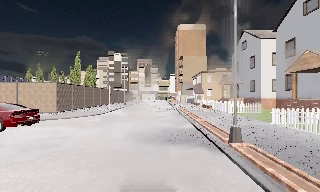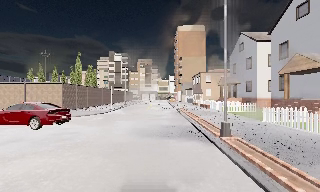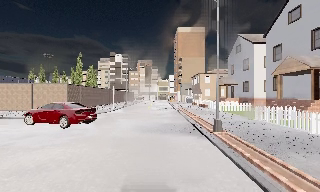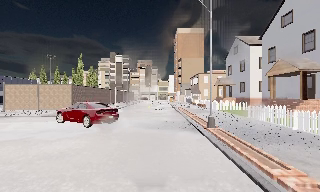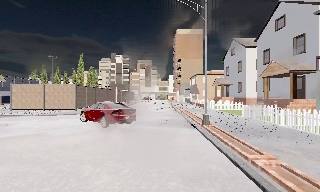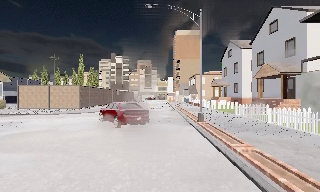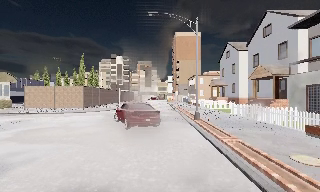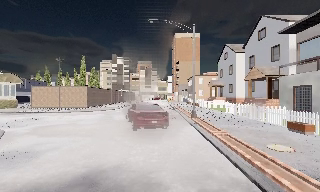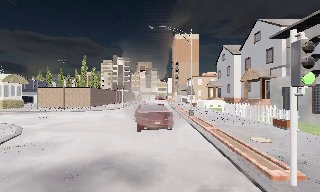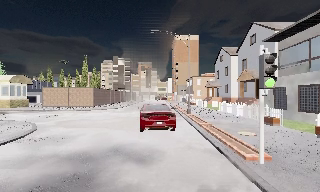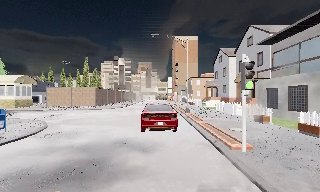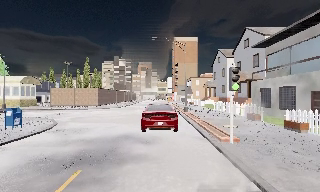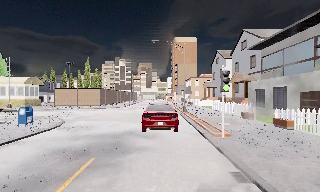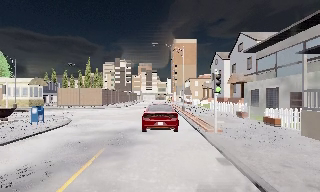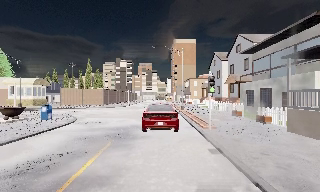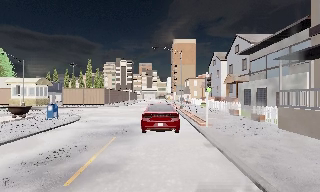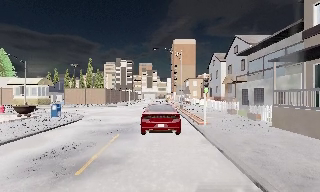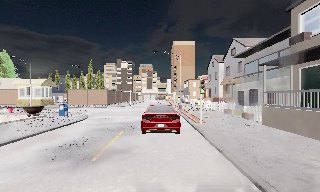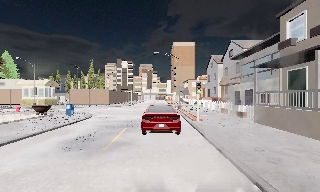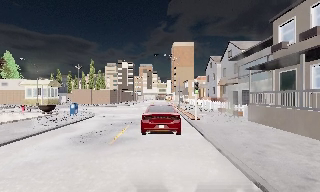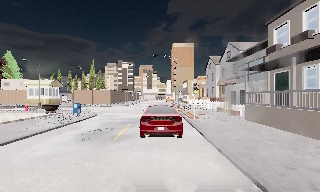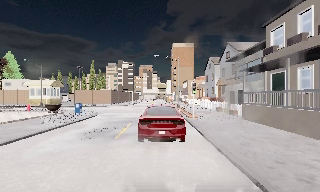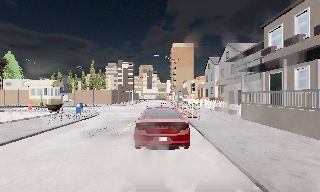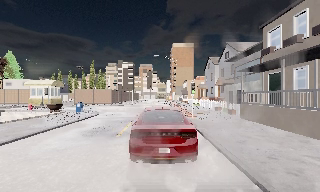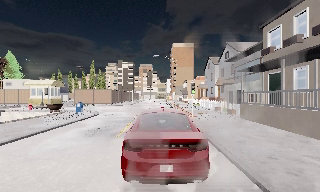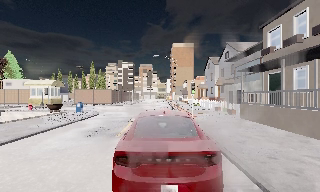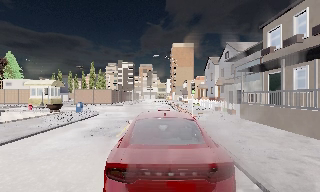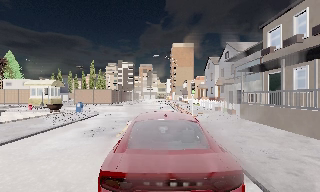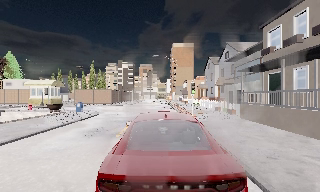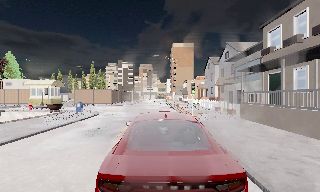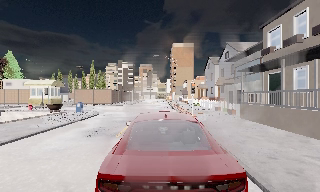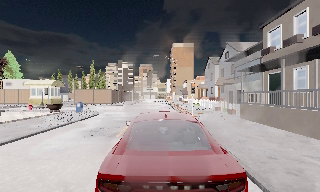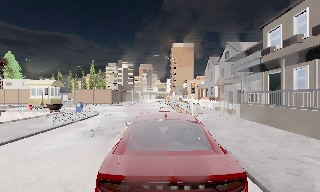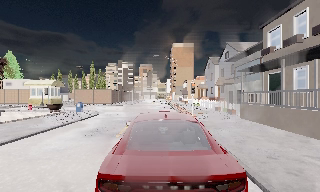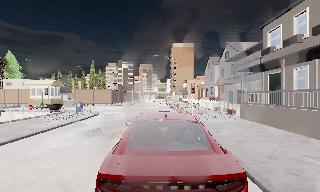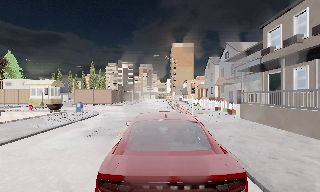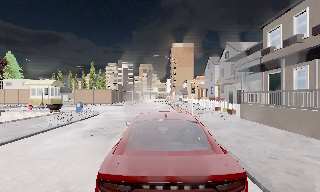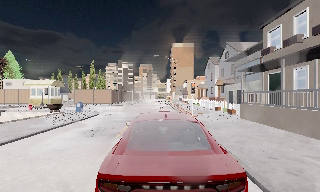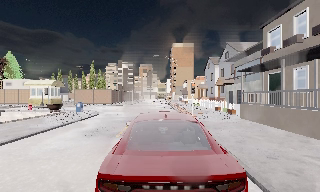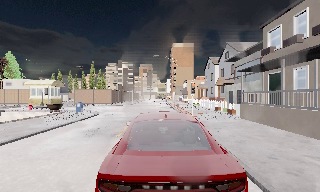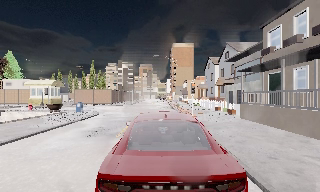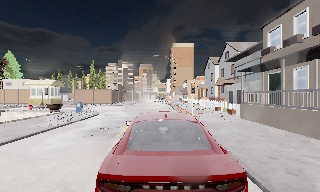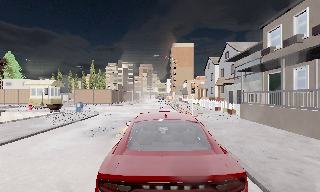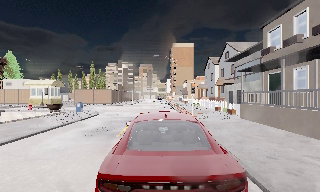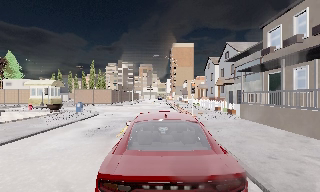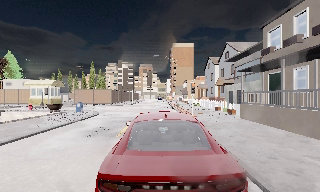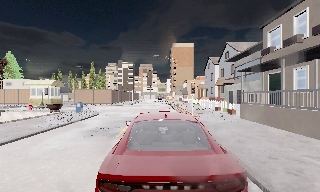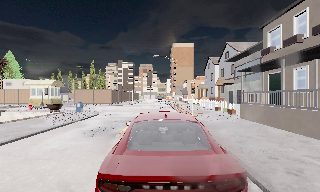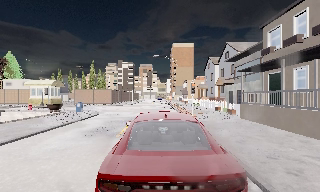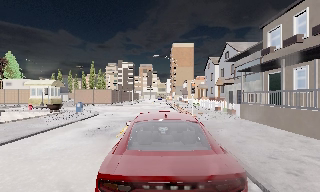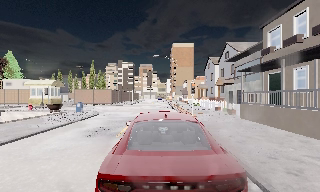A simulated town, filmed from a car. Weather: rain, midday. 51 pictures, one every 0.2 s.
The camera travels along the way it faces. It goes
backward.
0.0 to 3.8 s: The camera travels backward, about 17 m, so what stands in front gets smaller.
3.8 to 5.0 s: The camera travels backward, about 1 m, so what stands in front gets smaller. It loses speed.
5.0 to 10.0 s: The camera keeps its place and its aim.
The film runs backward here.
